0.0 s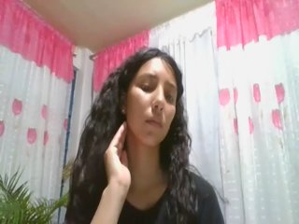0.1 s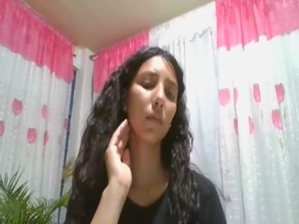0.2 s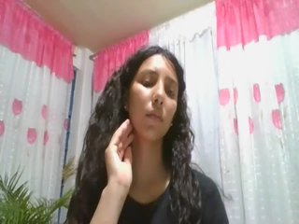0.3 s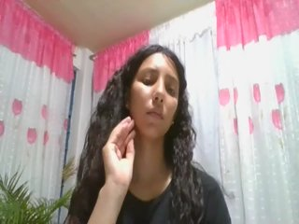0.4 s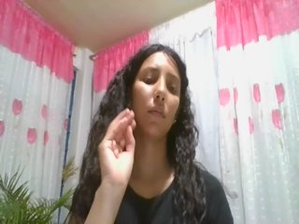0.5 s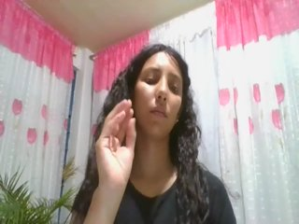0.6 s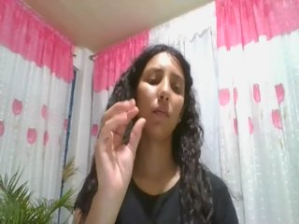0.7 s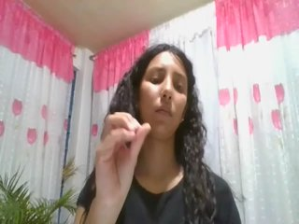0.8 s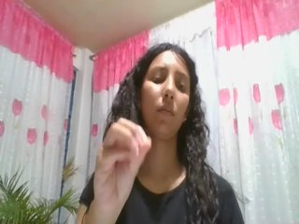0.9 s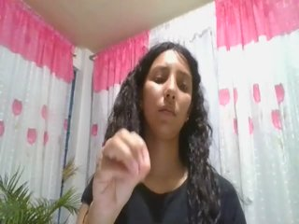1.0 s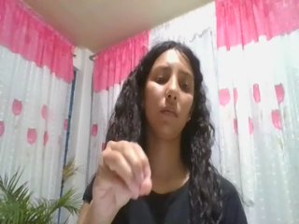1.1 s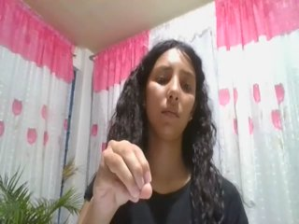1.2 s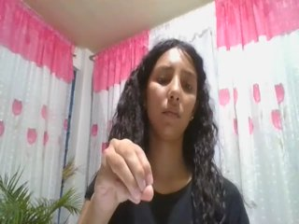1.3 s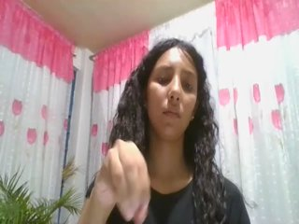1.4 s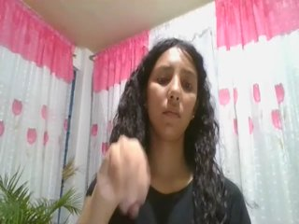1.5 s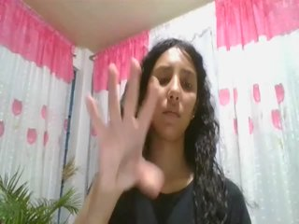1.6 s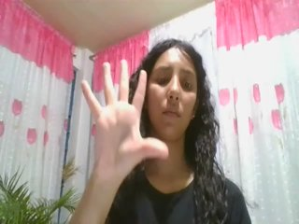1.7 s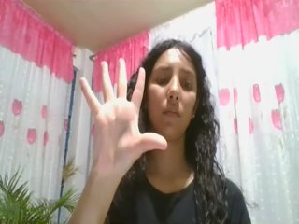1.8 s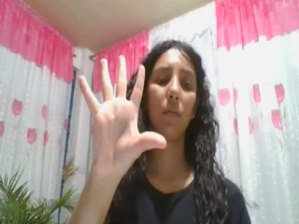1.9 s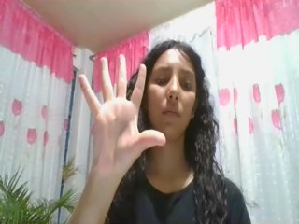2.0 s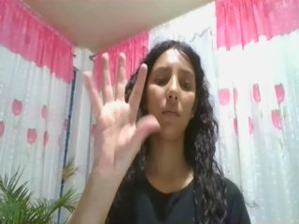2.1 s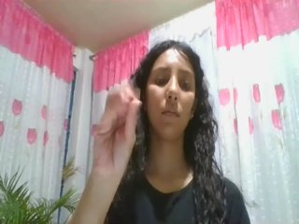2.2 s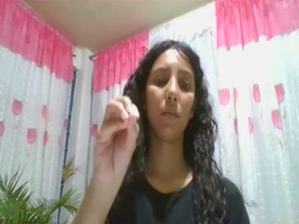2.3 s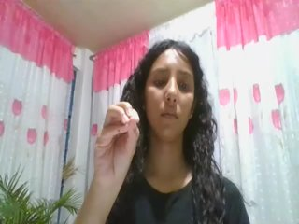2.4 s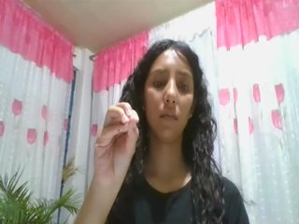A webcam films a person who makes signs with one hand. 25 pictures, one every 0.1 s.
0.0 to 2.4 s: On the screen the hand sweeps upward. The name of the sign: Throw up.
